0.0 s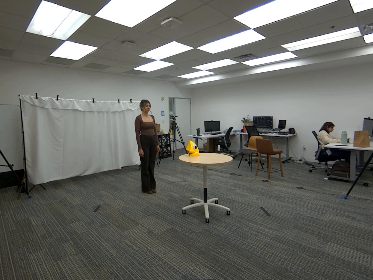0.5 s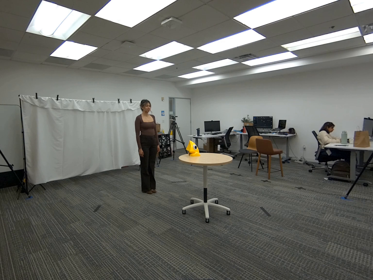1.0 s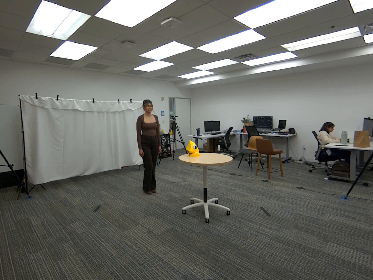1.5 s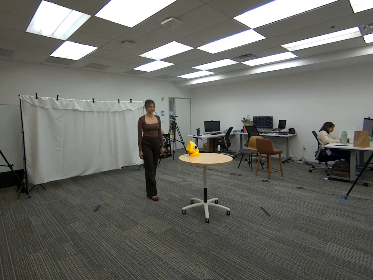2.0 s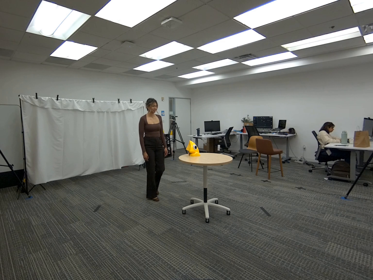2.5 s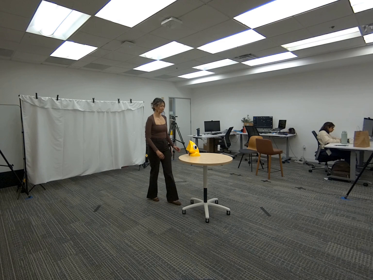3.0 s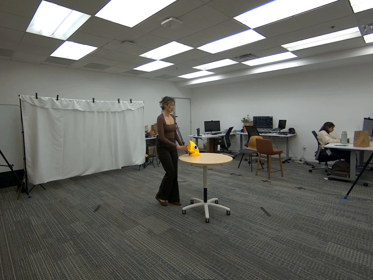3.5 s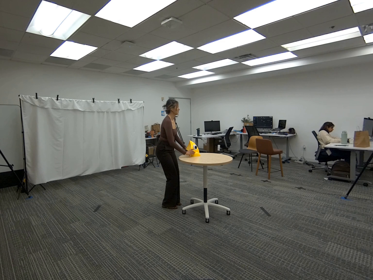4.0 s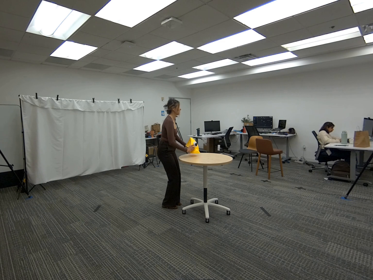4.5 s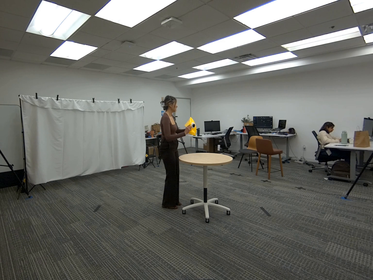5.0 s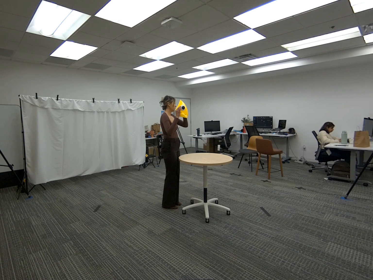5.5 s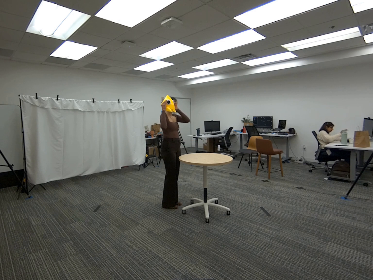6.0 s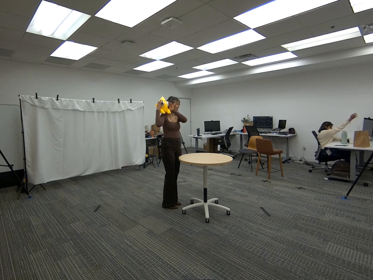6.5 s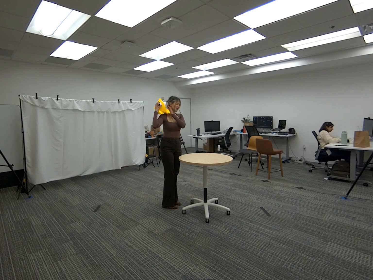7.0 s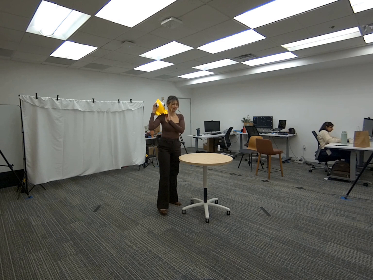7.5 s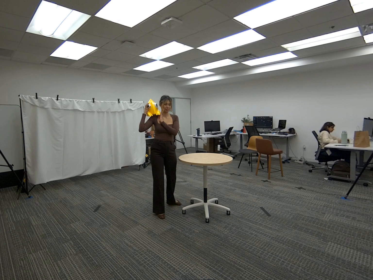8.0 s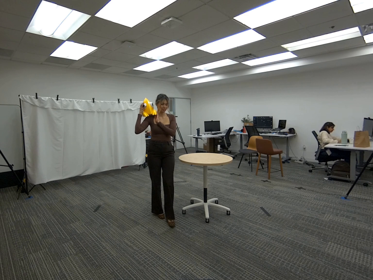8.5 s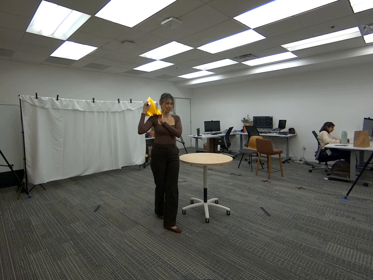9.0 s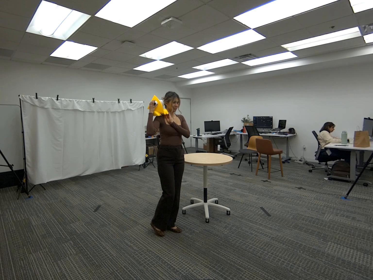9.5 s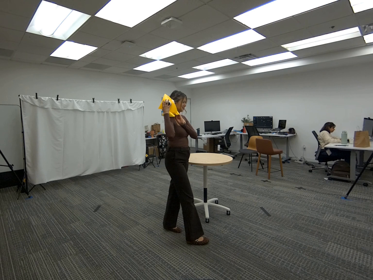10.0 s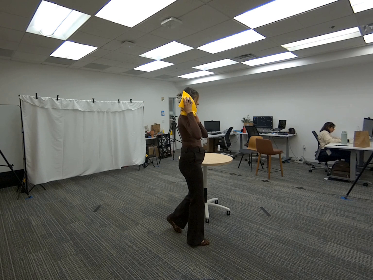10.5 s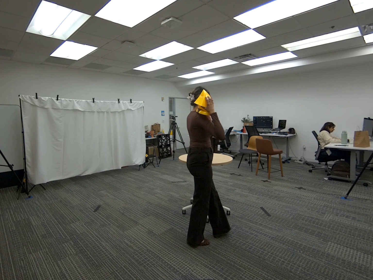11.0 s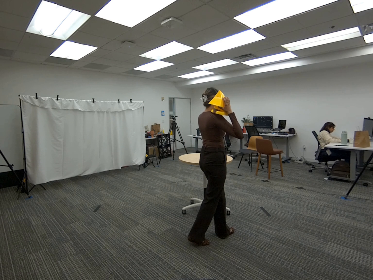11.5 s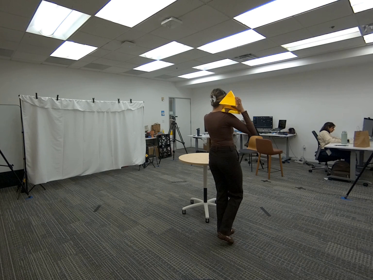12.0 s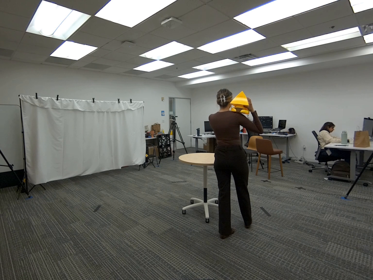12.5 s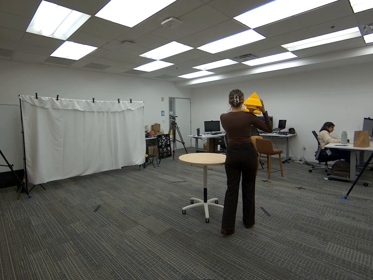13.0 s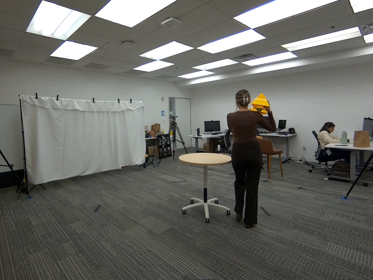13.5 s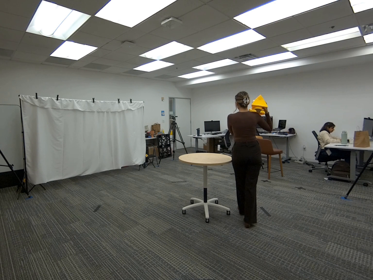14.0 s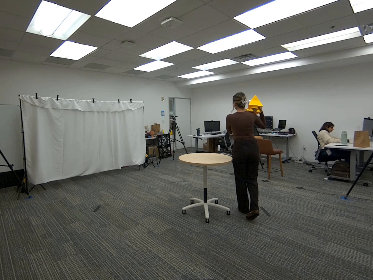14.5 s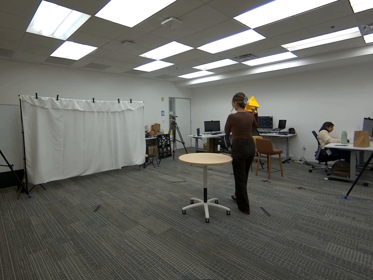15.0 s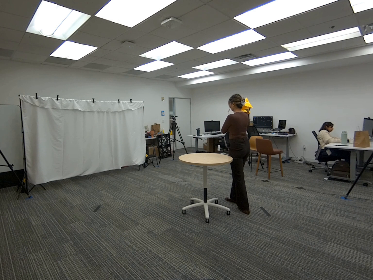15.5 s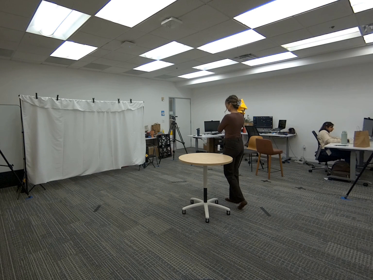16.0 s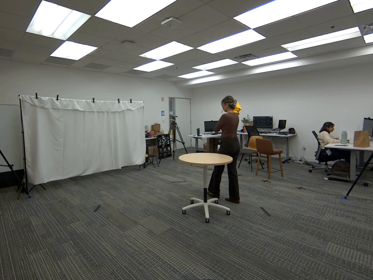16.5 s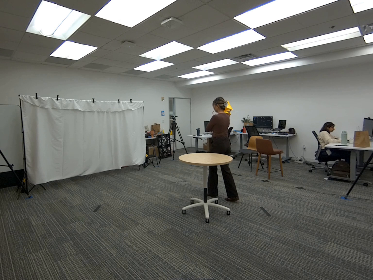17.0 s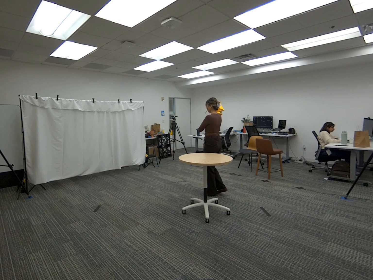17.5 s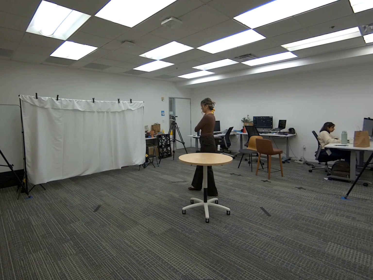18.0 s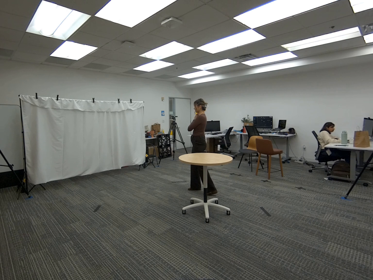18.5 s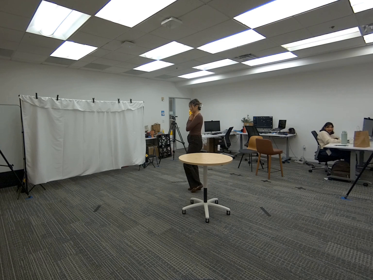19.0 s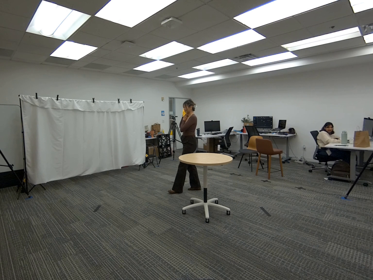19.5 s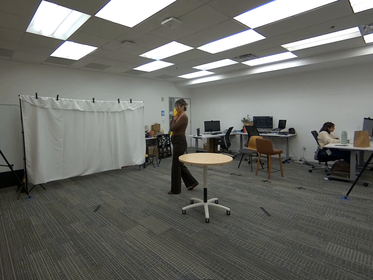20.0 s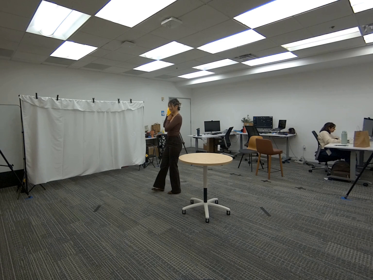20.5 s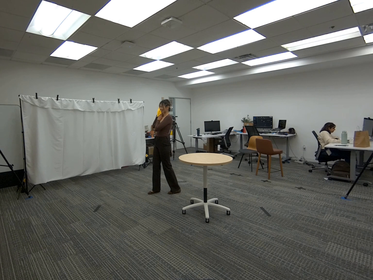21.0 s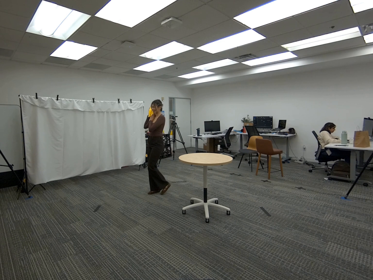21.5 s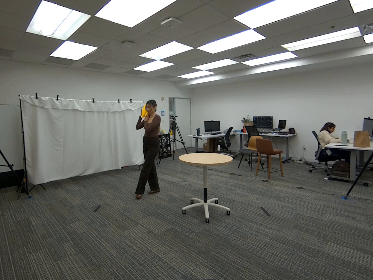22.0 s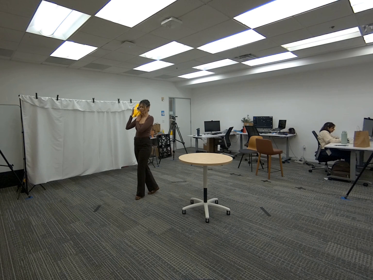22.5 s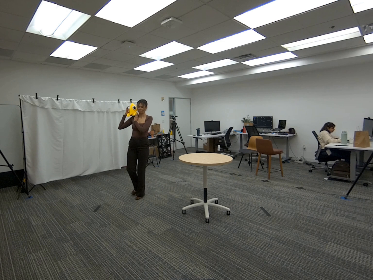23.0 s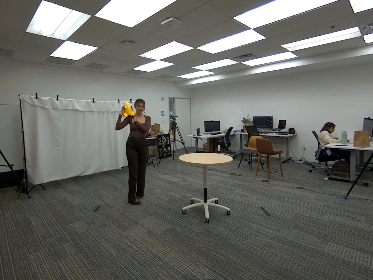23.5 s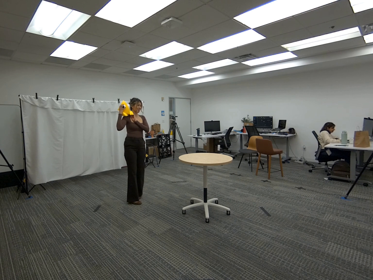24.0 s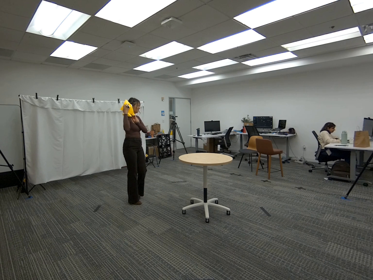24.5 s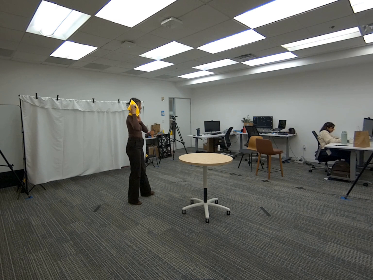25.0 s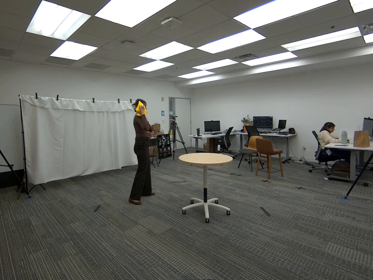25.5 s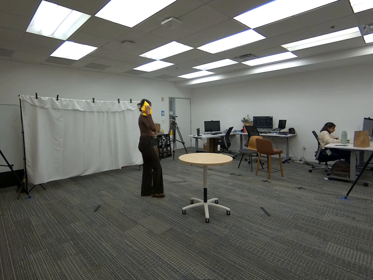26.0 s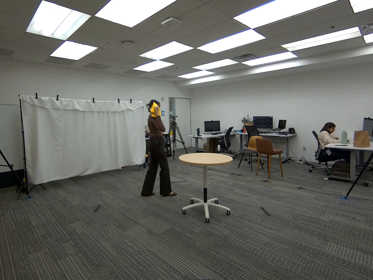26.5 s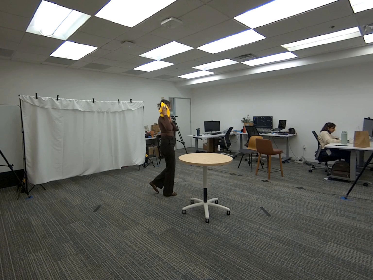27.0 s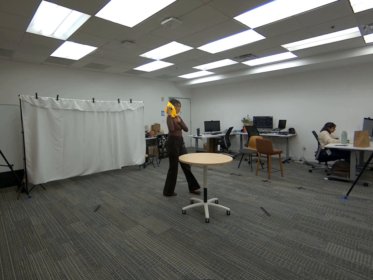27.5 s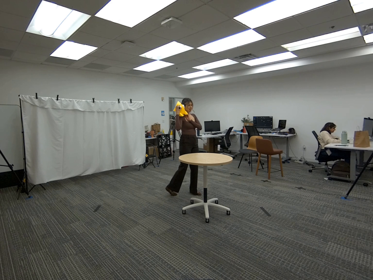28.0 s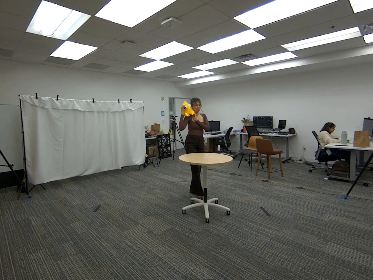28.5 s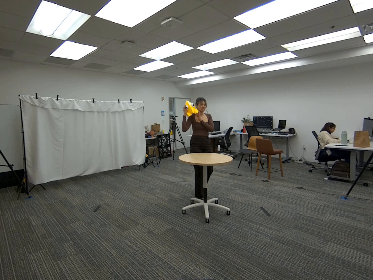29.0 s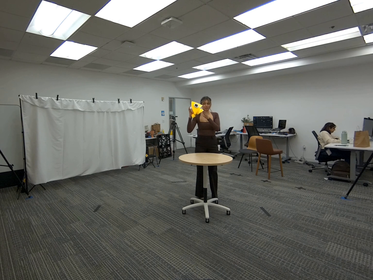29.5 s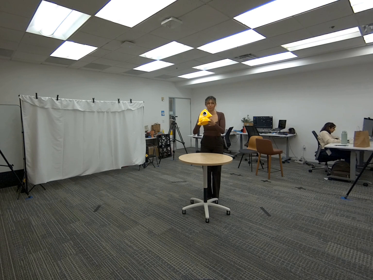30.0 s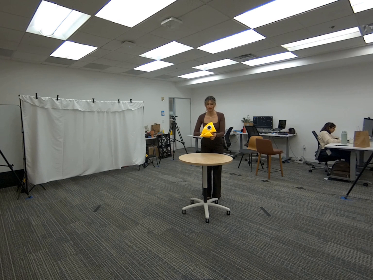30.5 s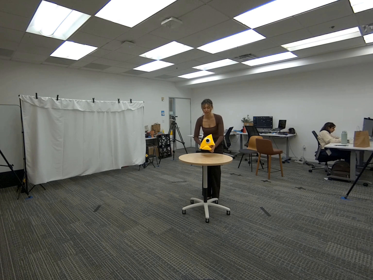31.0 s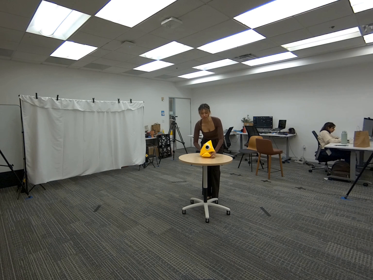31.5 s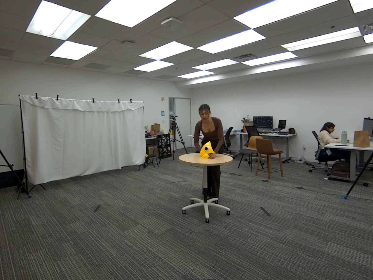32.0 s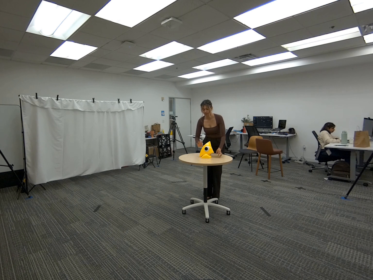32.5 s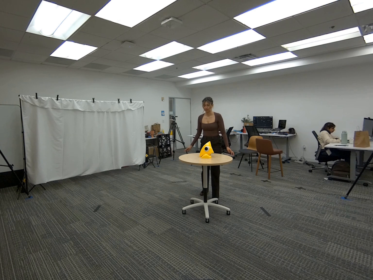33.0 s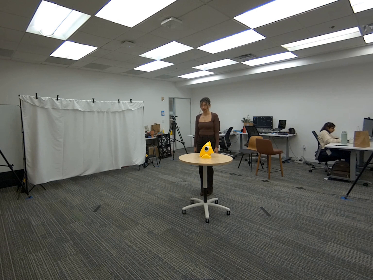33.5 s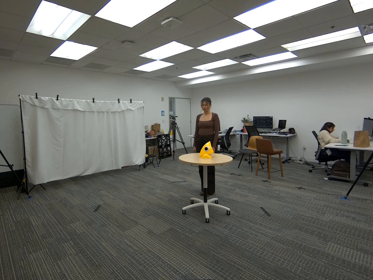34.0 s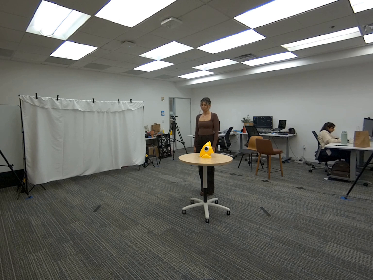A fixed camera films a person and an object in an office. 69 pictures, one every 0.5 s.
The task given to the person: Walk over to the yellow toy on the round table and pick it up with your both hands. Lift the toy and place it on your shoulder and walk around the bounding area. Place the toy on the round table when finished.
